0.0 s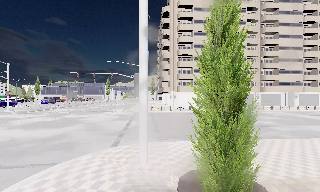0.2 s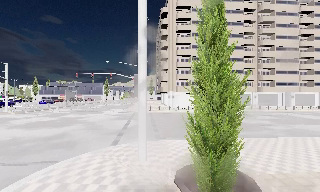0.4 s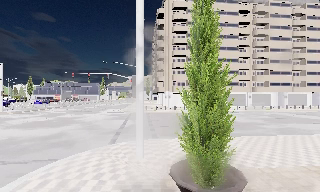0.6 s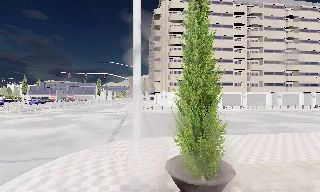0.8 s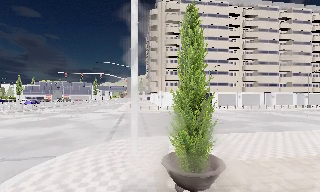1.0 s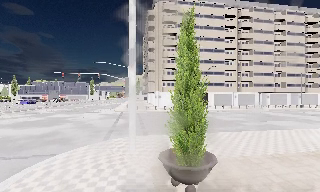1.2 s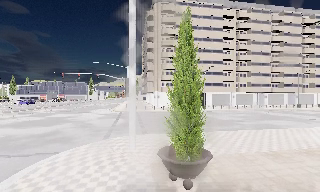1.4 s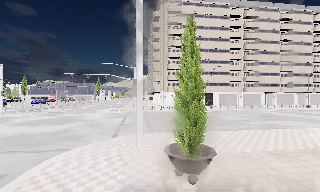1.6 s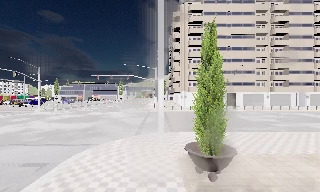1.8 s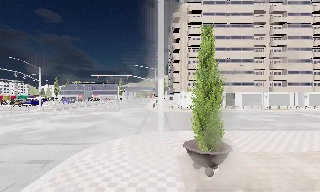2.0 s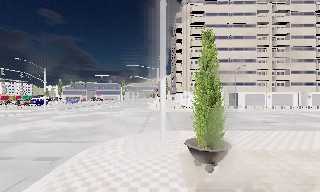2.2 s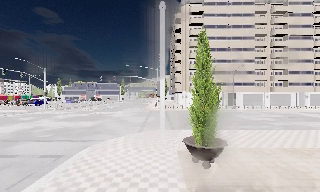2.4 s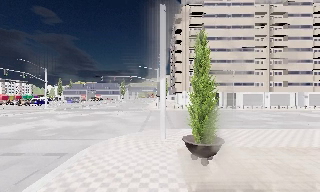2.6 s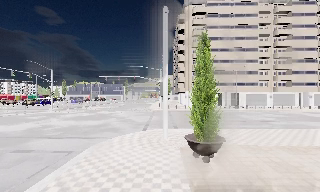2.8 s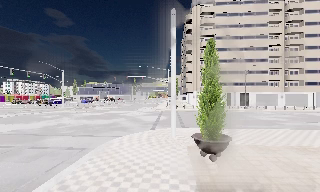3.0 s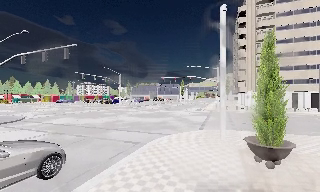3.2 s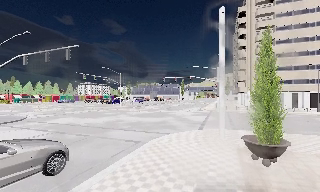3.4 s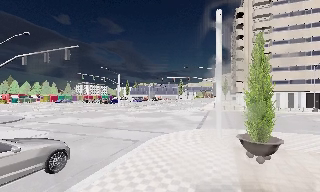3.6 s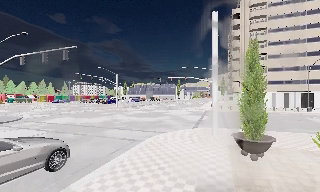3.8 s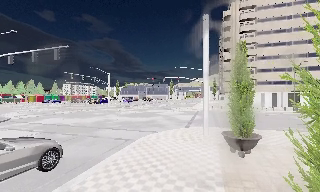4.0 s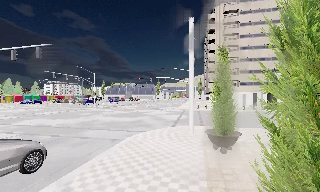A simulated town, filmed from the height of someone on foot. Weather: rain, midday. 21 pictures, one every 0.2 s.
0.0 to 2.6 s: The camera travels backward, about 3.5 m, so what stands in front gets smaller.
2.6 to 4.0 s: The camera swings to its left by about 10 degrees, and the scene slides to the right. It travels backward, about 1.5 m, so what stands in front gets smaller.
The film runs backward here.
